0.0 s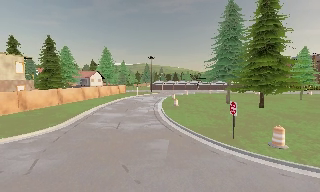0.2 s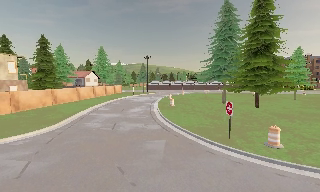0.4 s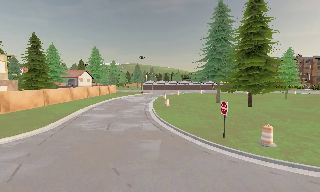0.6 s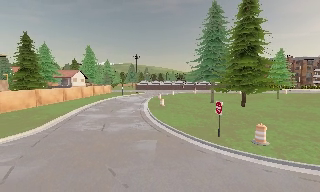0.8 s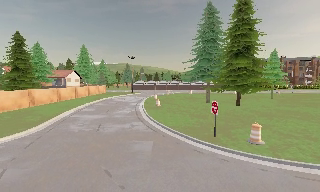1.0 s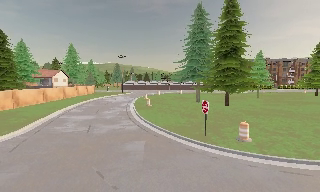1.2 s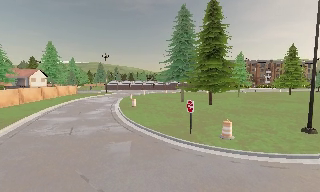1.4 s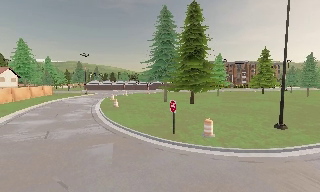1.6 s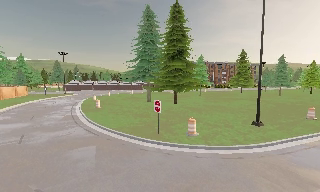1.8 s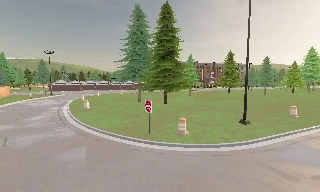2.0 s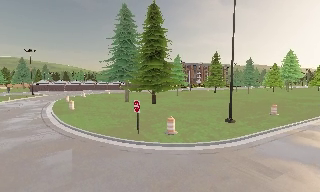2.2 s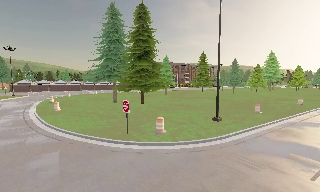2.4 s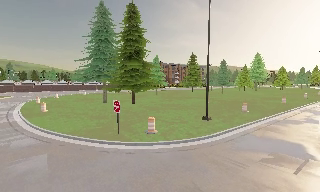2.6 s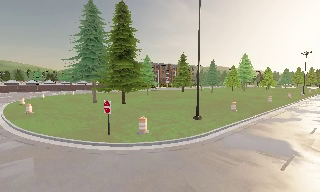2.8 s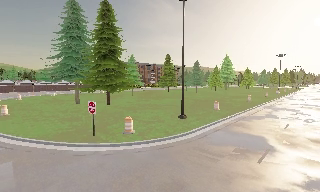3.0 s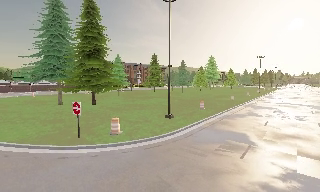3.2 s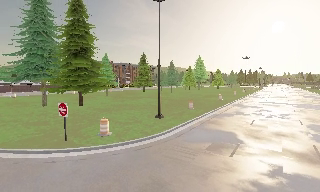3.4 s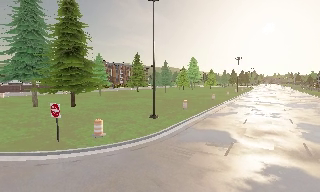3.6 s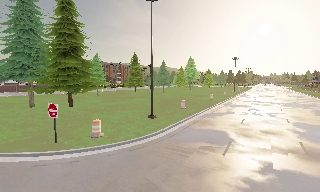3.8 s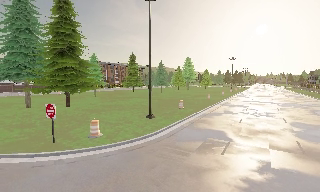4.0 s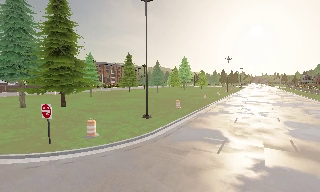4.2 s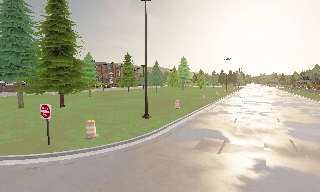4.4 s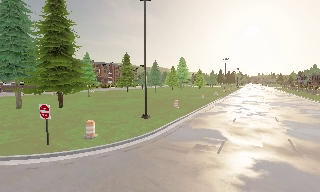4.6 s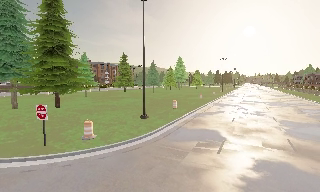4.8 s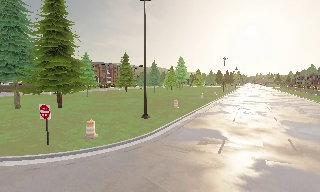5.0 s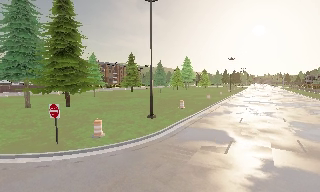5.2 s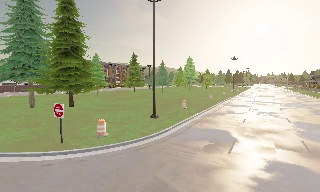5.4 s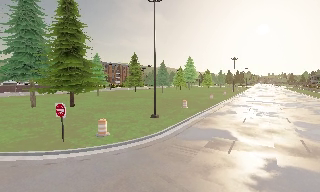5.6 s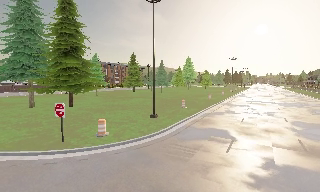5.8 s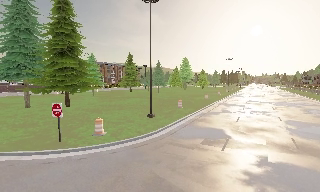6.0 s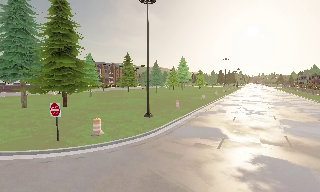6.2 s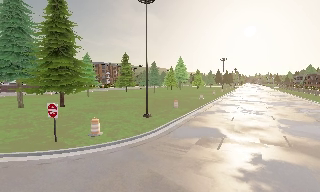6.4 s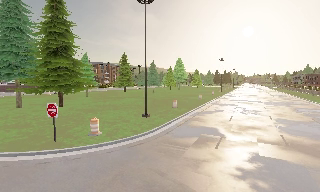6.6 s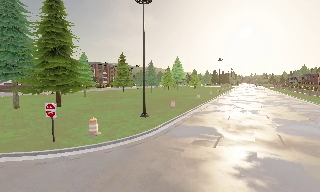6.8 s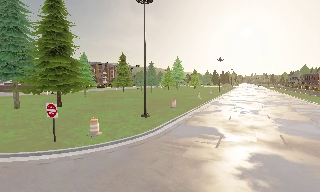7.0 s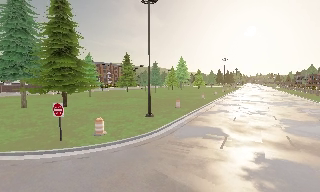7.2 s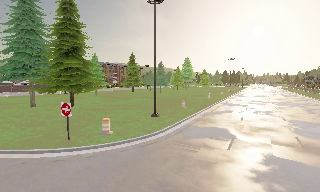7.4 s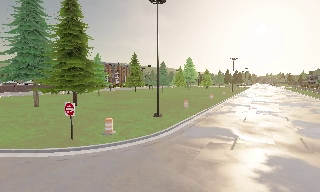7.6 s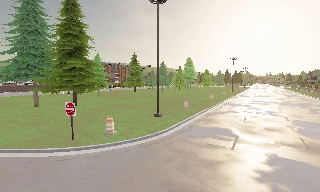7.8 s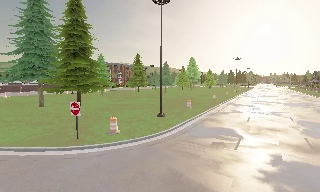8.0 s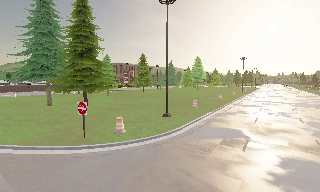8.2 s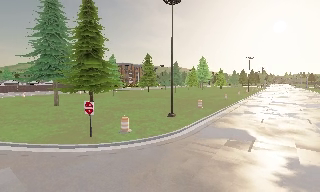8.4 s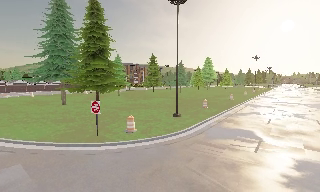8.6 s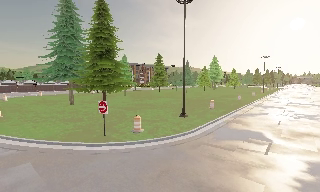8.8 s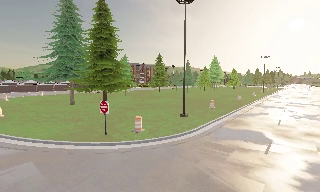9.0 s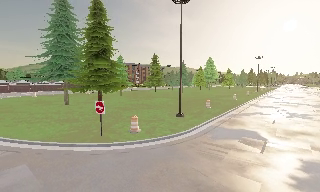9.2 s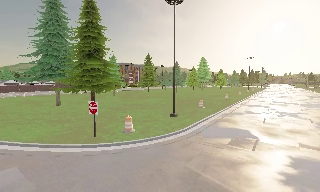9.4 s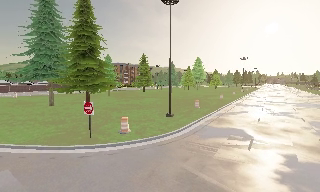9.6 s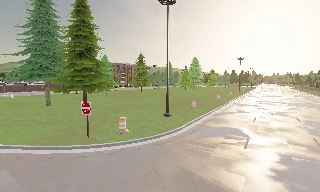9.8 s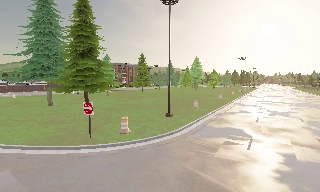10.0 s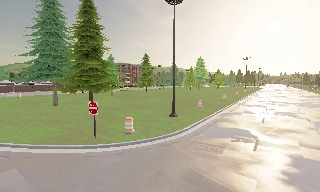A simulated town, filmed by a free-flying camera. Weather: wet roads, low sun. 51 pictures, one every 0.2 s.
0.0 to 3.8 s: The scene slides to the left, as the camera pans about 65 degrees to its right. It travels to its left, about 1 m.
3.8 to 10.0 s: The camera travels to its left and backward, about 1.5 m, so close, fixed things drift to the right.
The film runs backward here.
